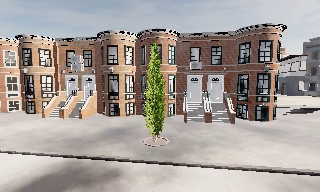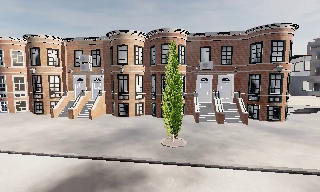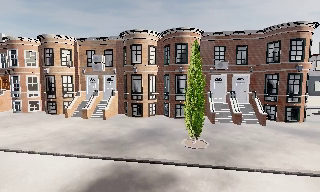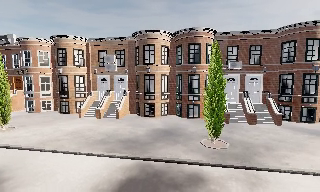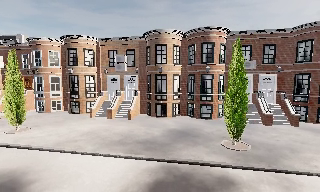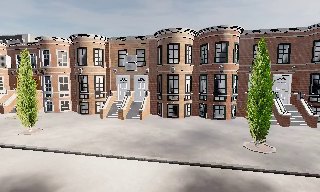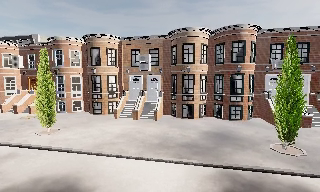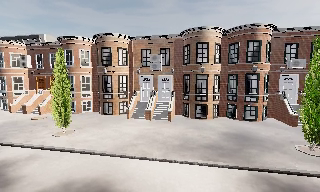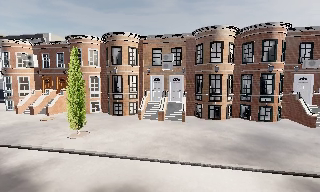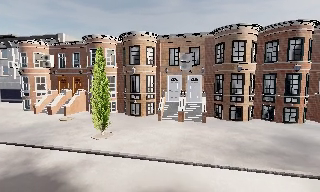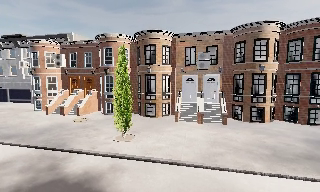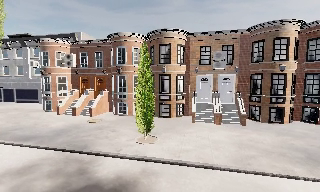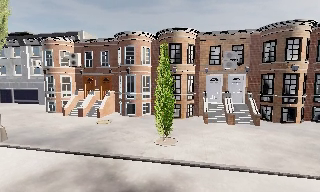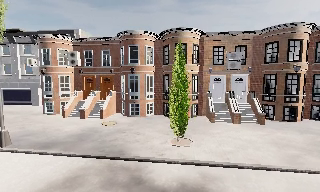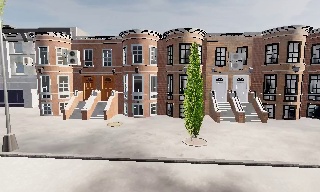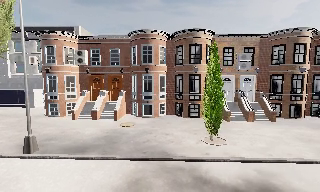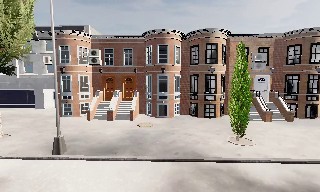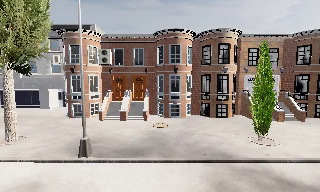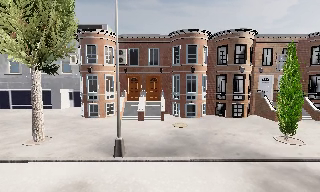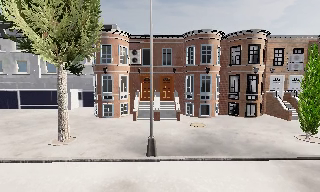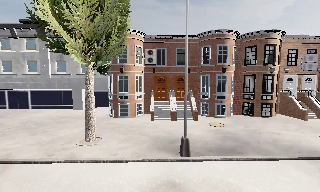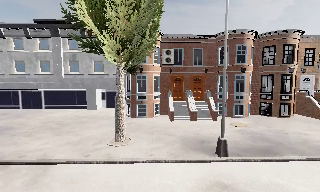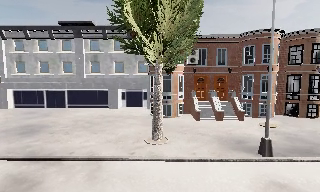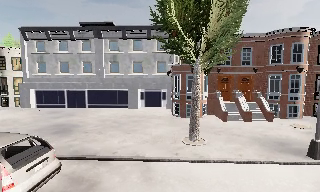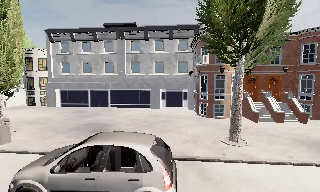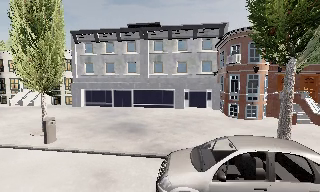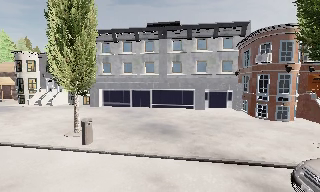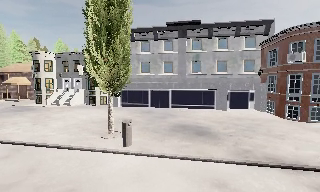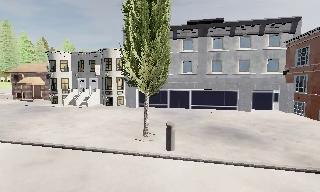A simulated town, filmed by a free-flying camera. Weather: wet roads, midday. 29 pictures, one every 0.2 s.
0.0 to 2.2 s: The camera travels to its left, about 11 m, so close, fixed things drift to the right.
2.2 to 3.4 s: The camera pans to its right, which is clockwise from overhead, by about 15 degrees. It travels to its left, about 7 m, so close, fixed things drift to the right.
3.4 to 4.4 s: The camera travels to its left, about 7 m, so close, fixed things drift to the right.
4.4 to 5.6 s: The camera pans to its left, which is counterclockwise from overhead, by about 10 degrees. It travels to its left, about 10 m, so close, fixed things drift to the right.
The film runs backward here.
